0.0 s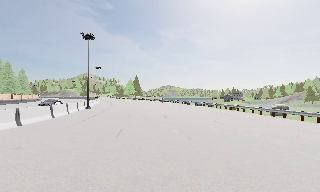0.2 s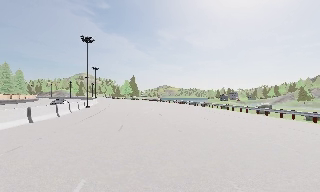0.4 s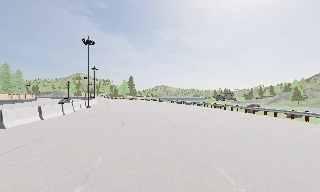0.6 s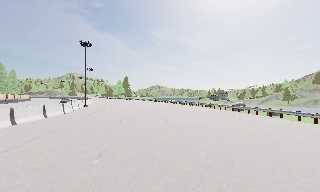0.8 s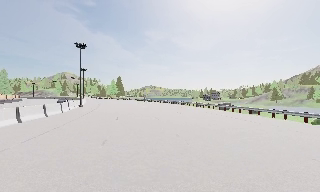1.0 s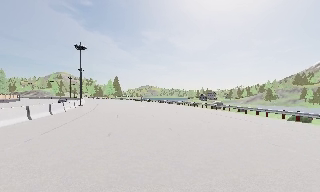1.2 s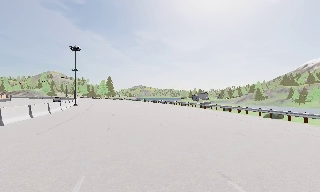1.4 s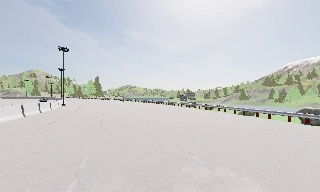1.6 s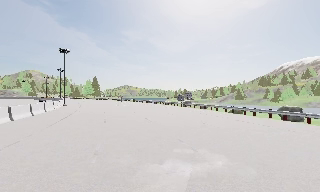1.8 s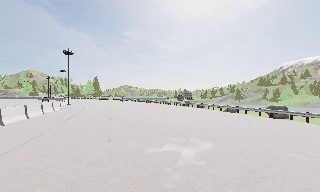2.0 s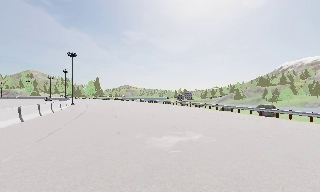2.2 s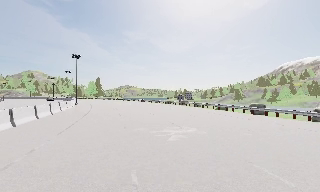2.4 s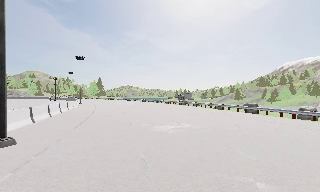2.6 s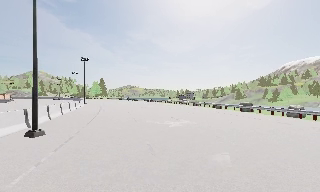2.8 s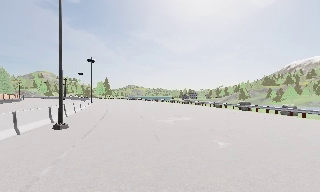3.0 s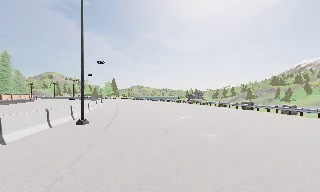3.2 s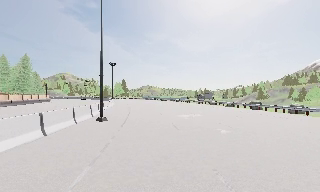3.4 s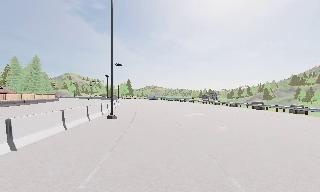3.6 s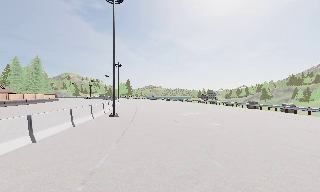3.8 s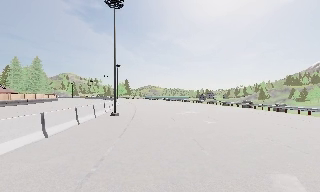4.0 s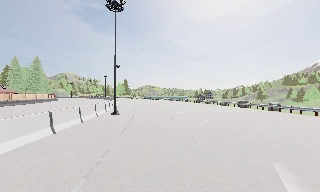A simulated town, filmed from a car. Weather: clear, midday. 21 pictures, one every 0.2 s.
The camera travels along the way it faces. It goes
backward.
0.0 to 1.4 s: The camera pans to its right, which is clockwise from overhead, by about 15 degrees. It travels backward, about 11 m, so what stands in front gets smaller.
1.4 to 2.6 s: The camera travels backward, about 9 m, so what stands in front gets smaller.
2.6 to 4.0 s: The camera travels backward, about 8 m, so what stands in front gets smaller. It loses speed.
The film runs backward here.
